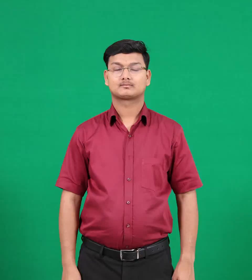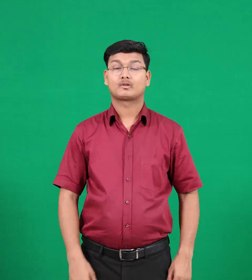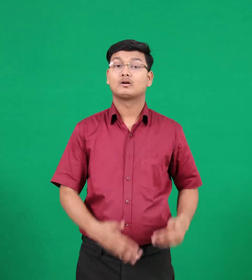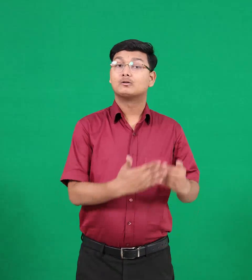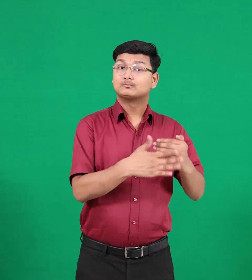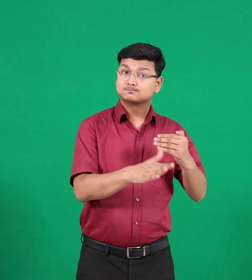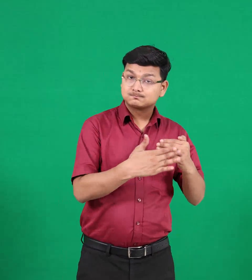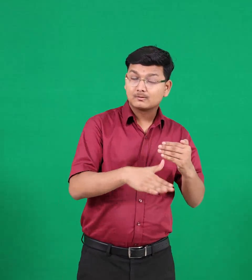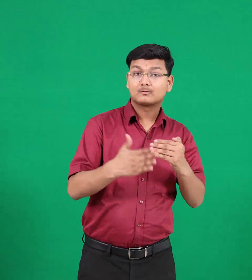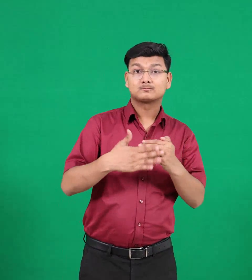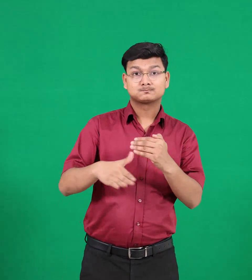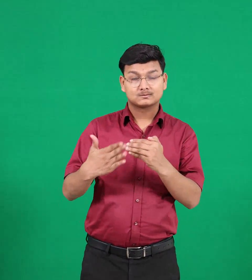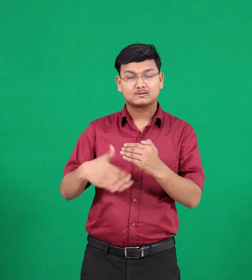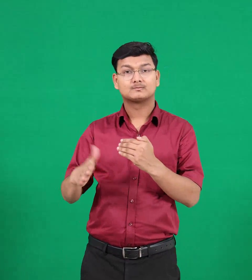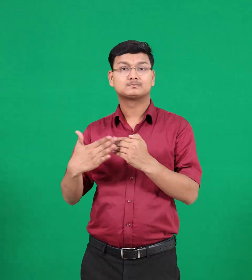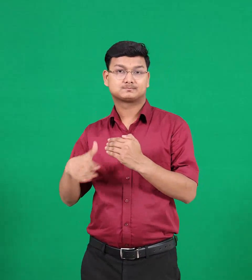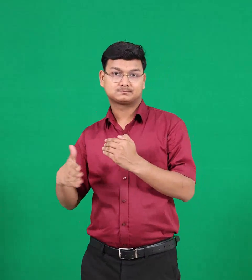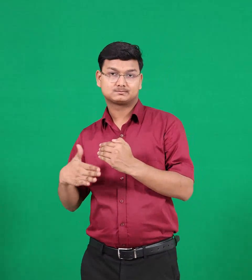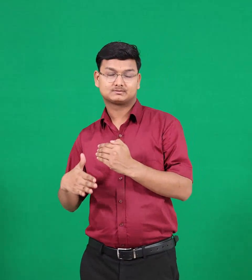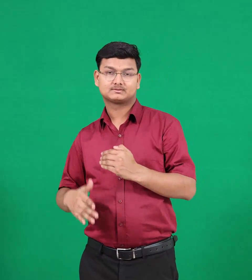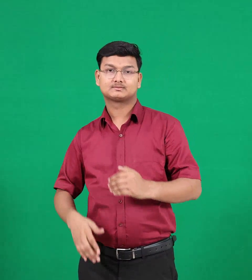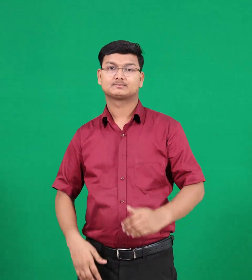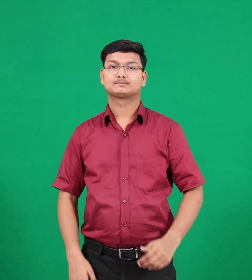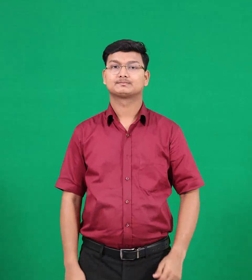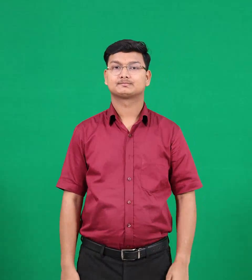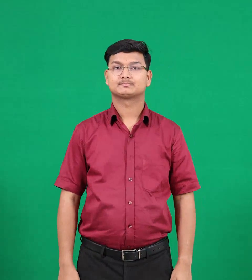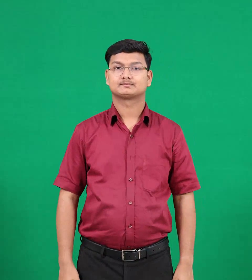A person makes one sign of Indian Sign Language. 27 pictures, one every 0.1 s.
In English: continues
